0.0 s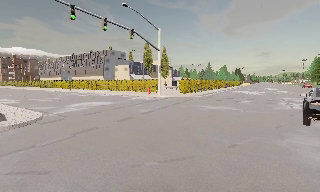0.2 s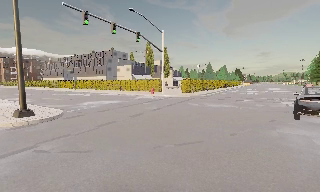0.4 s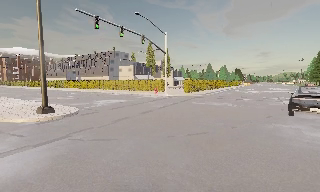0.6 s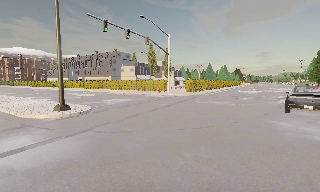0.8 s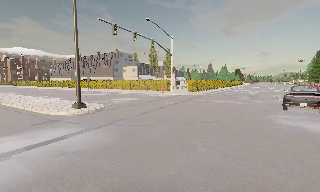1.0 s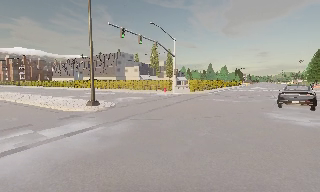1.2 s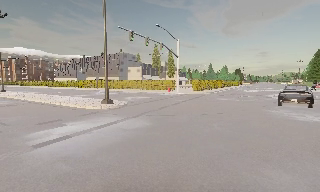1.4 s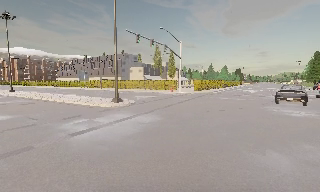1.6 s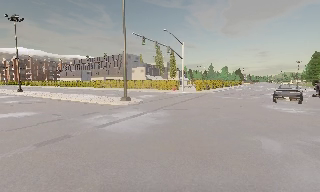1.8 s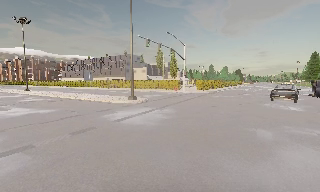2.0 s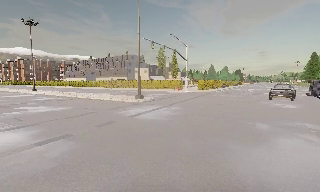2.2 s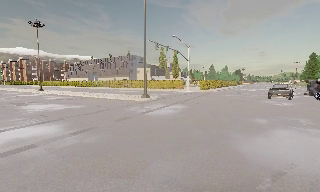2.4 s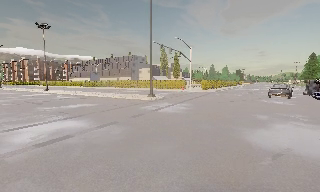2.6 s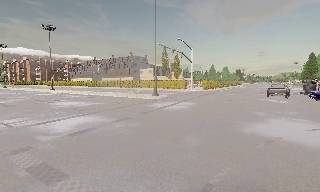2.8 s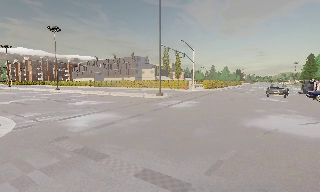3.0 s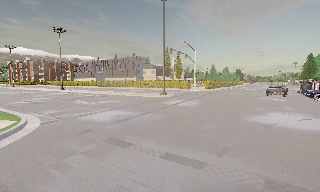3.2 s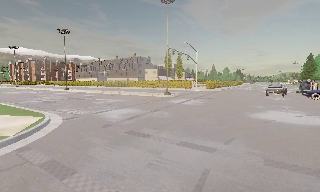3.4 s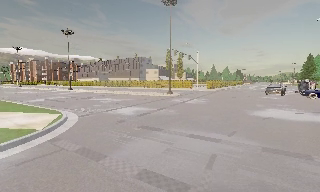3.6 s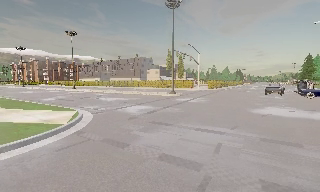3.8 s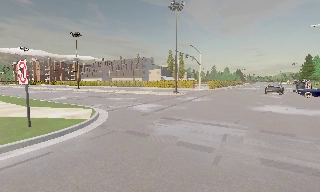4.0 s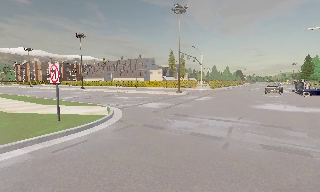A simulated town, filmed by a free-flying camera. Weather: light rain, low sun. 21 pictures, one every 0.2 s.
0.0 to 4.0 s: The camera travels backward and to its left, about 19 m, so what stands in front gets smaller.
The film runs backward here.
